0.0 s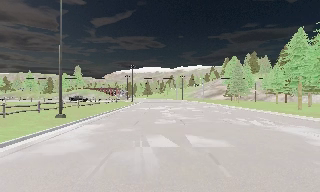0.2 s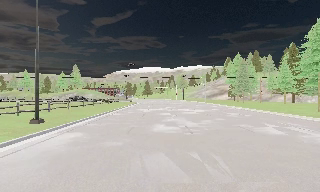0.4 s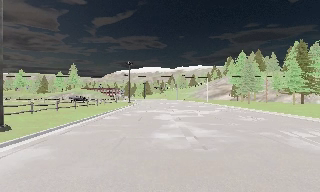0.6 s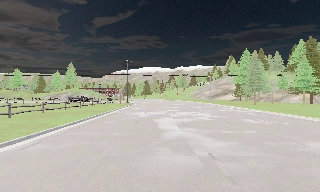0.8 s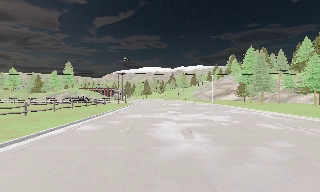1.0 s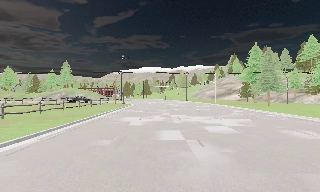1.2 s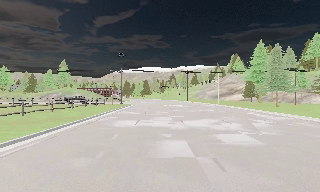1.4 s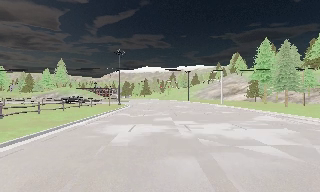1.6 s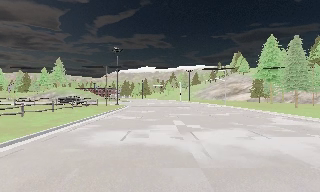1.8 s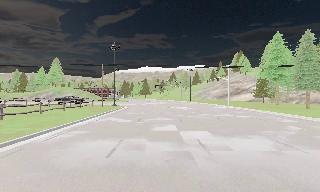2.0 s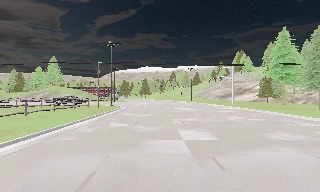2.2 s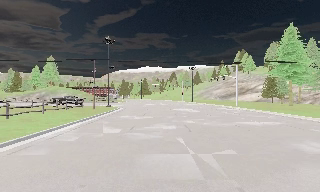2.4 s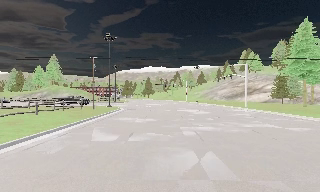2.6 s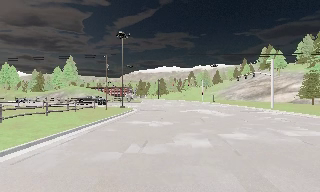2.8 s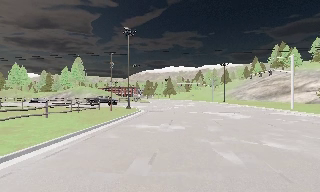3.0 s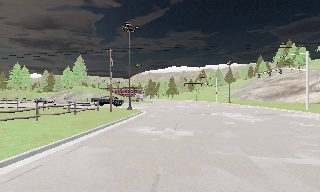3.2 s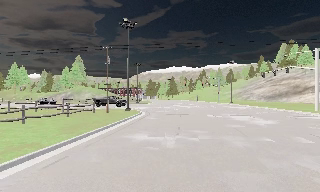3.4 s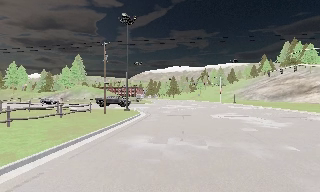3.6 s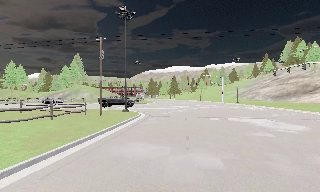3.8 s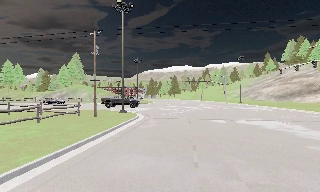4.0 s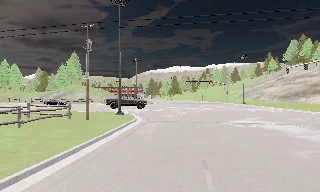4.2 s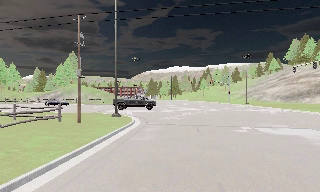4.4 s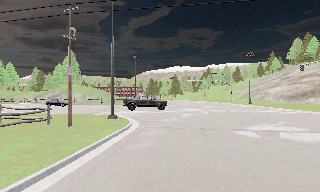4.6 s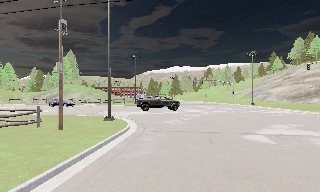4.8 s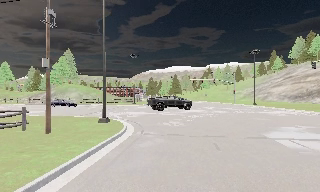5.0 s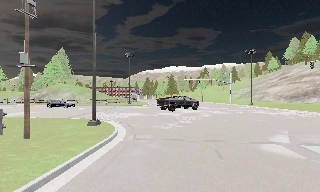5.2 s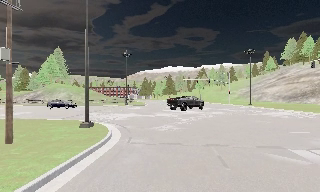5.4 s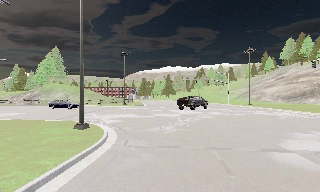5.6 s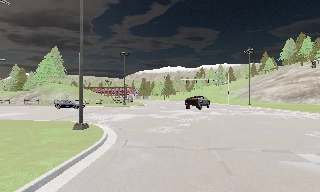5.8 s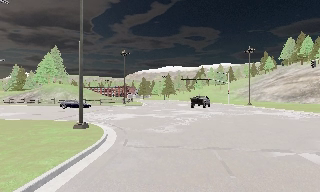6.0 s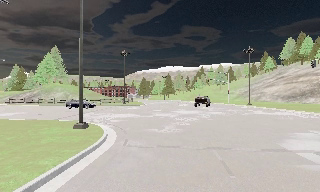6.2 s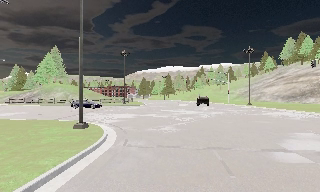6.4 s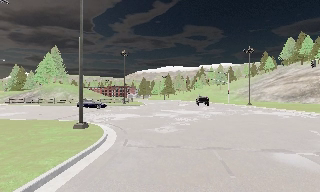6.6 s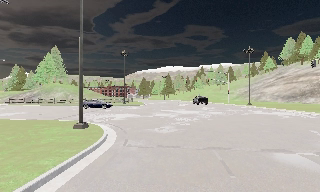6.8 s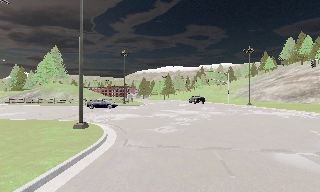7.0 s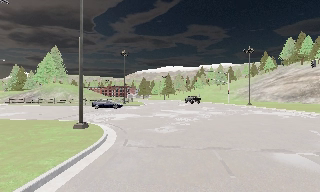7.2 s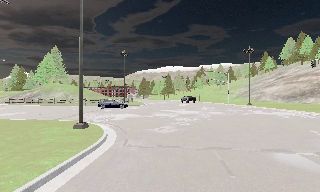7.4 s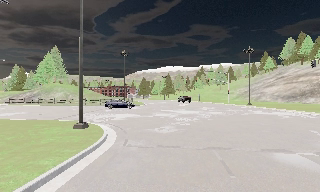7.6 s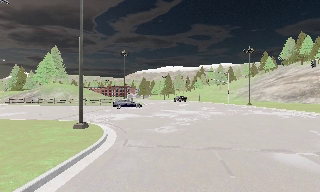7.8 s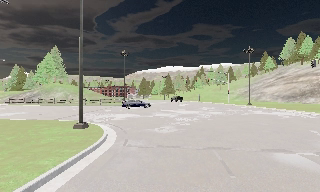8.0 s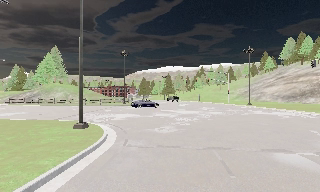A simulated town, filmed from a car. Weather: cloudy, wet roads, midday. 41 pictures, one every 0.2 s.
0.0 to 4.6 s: The camera swings to its left by about 10 degrees, and the scene slides to the right. It travels forward, about 40 m, so what stands in front looms larger. It loses speed.
4.6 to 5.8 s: The camera travels forward, about 3 m, so what stands in front looms larger. It loses speed.
5.8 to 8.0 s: The camera keeps its place and its aim.
The film runs forward here.
